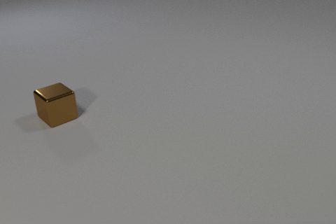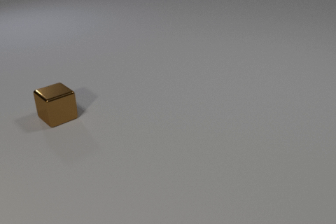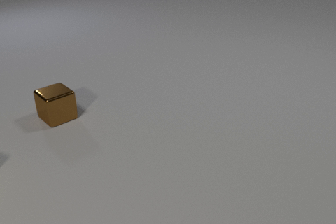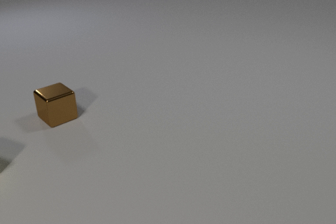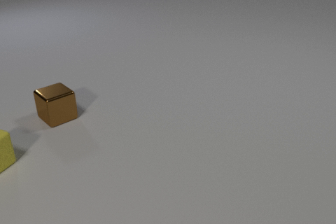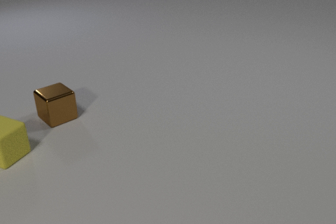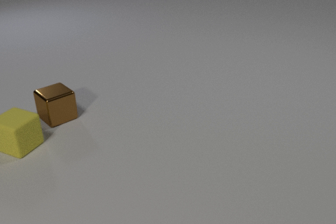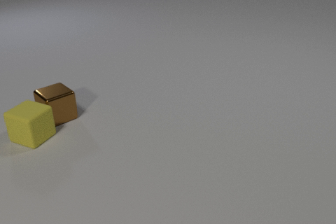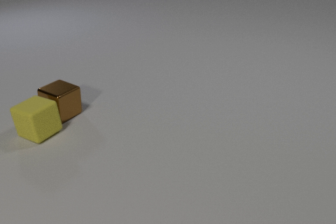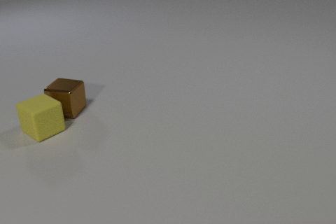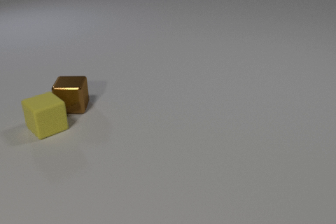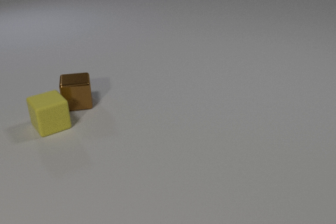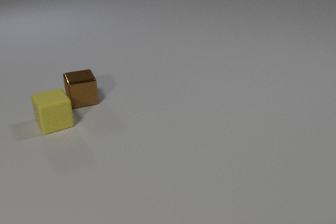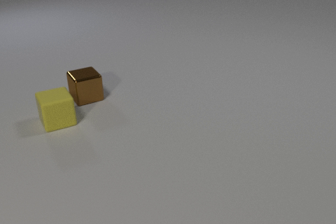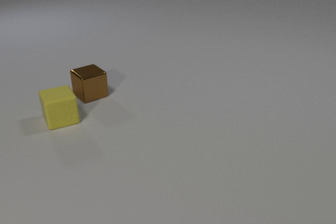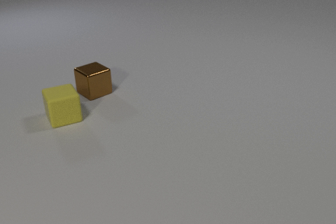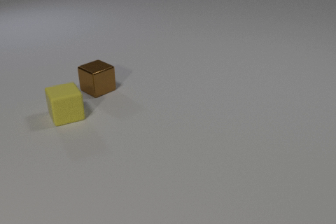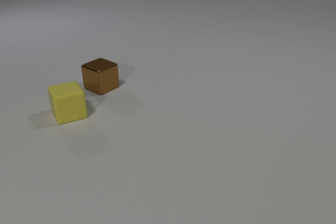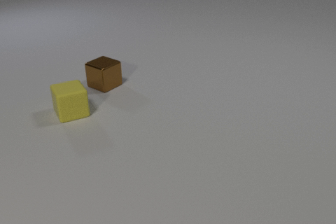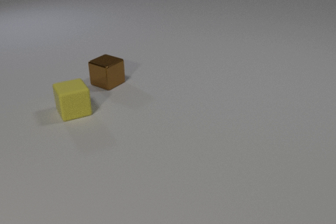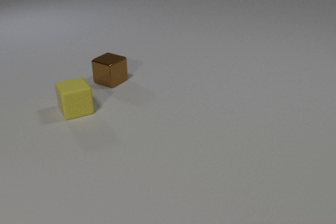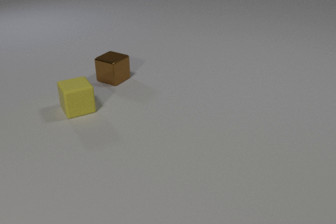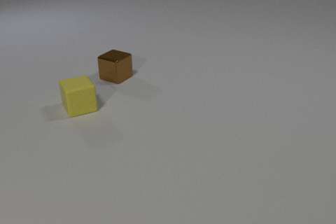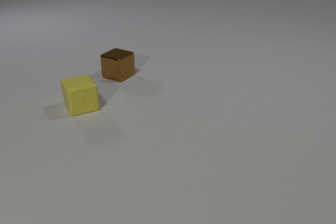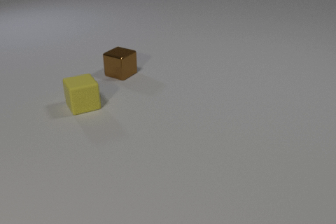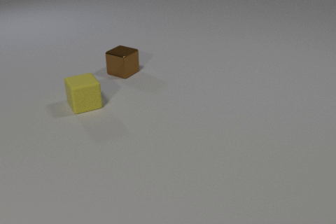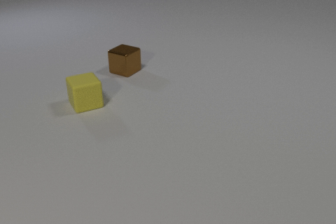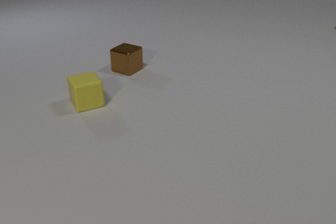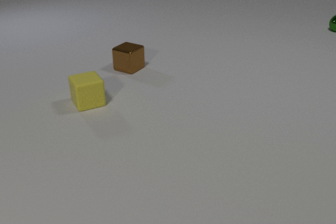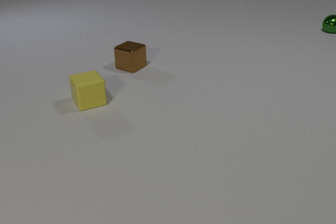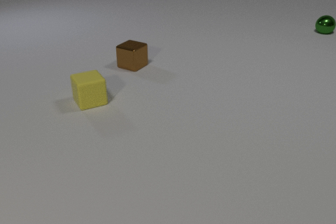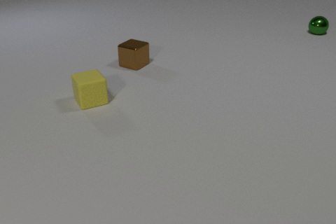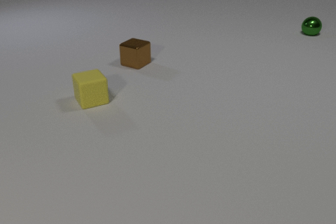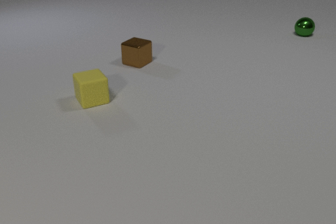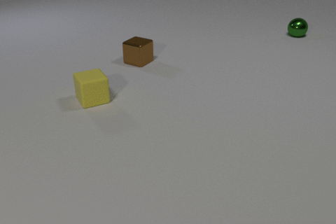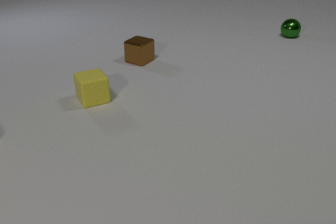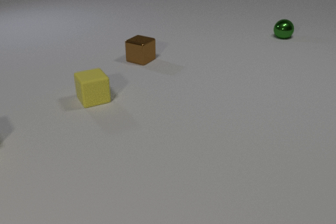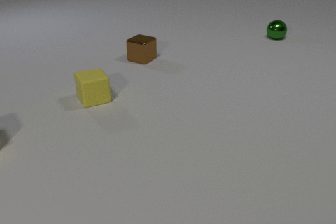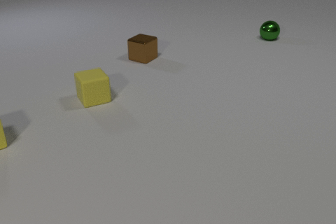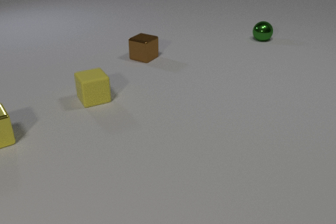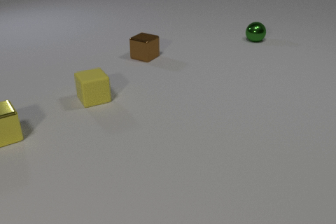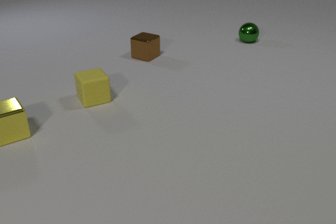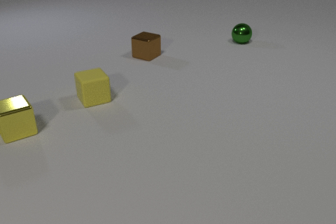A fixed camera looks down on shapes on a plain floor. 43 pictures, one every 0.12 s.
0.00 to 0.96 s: The yellow rubber cube comes in at the left edge, slides to the right and away from the camera. The yellow rubber cube and the brown metal cube collide.
0.96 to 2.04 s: The yellow rubber cube slides to the right and away from the camera, spins clockwise seen from above by about 30 degrees, its near face sliding to the left. The brown metal cube slides away from the camera and to the right, spins counterclockwise seen from above by about 75 degrees, its near face sliding to the right.
2.04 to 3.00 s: The yellow rubber cube slides away from the camera and to the right. The brown metal cube slides away from the camera and to the right.
3.00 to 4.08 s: The yellow rubber cube slides away from the camera and to the right. The brown metal cube slides away from the camera and to the right. The green metal sphere comes in at the right edge, rolls to the left and toward the camera.
4.08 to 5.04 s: The brown metal cube slides away from the camera and to the right. The yellow metal cube comes in at the left edge, slides to the right and away from the camera. The green metal sphere rolls to the left and toward the camera.
What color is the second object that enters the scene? green.
Are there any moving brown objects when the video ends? yes.
How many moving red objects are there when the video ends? 0.
